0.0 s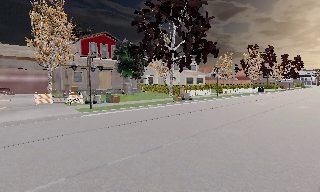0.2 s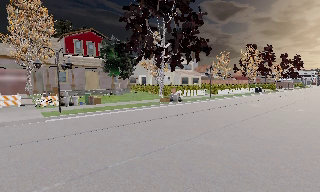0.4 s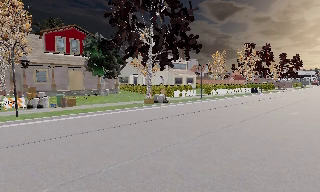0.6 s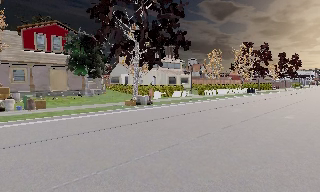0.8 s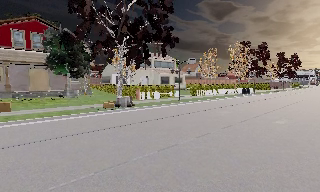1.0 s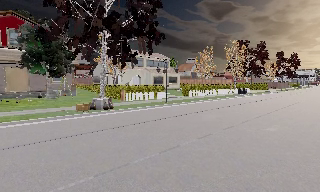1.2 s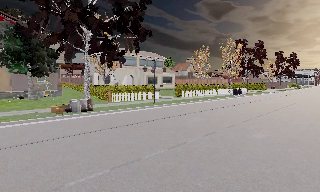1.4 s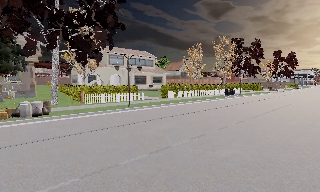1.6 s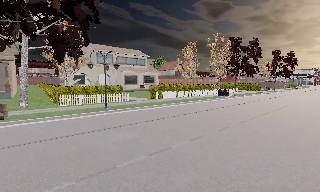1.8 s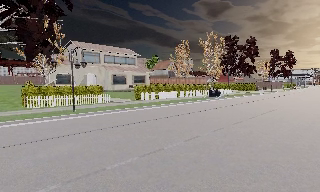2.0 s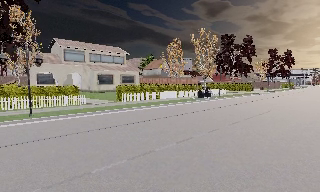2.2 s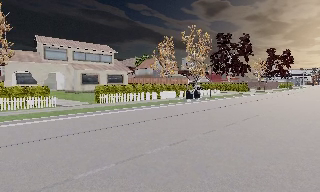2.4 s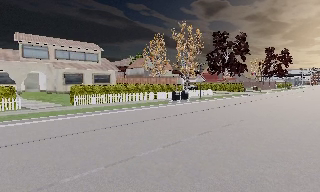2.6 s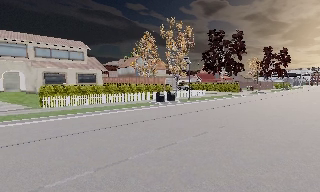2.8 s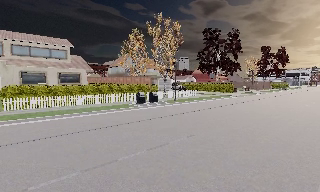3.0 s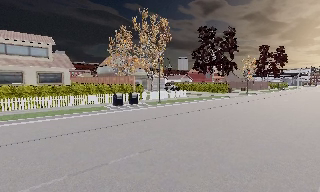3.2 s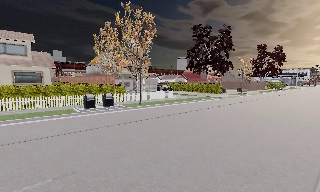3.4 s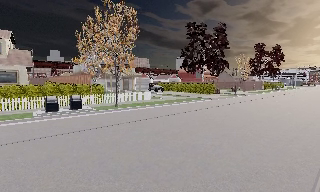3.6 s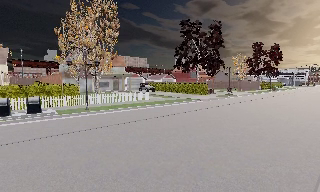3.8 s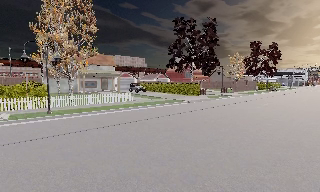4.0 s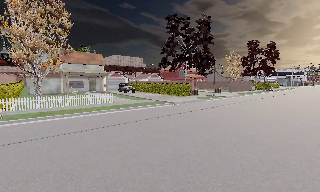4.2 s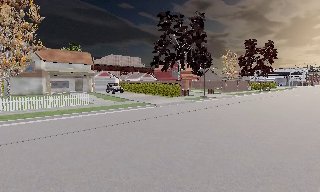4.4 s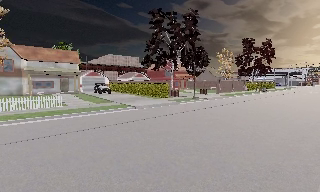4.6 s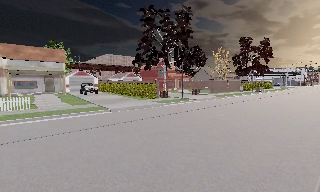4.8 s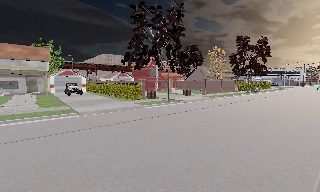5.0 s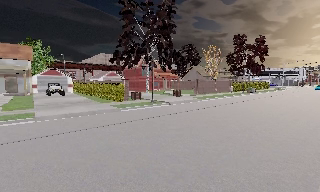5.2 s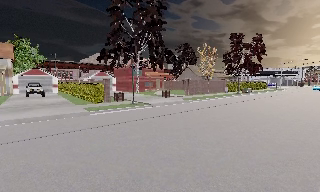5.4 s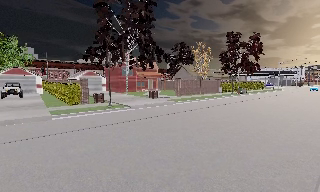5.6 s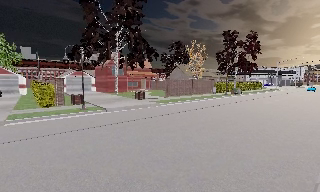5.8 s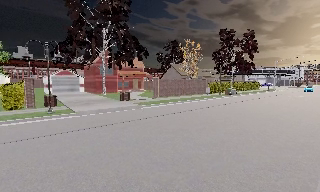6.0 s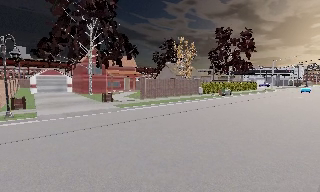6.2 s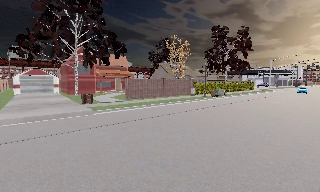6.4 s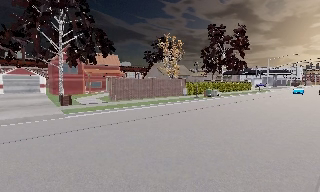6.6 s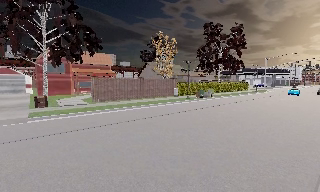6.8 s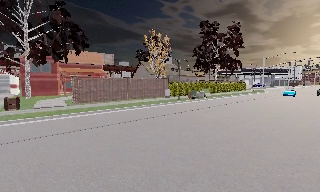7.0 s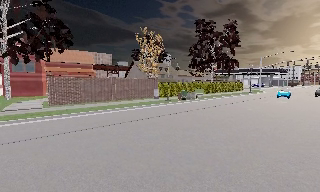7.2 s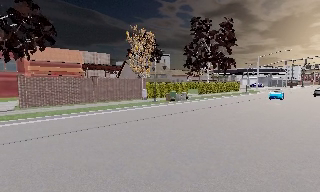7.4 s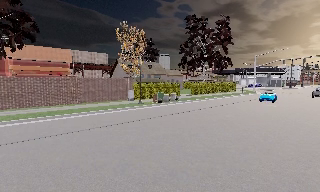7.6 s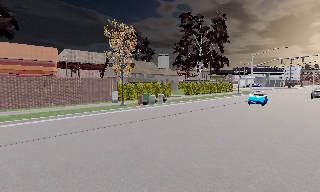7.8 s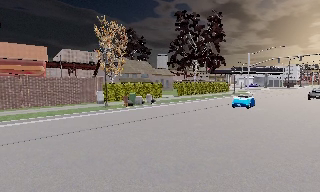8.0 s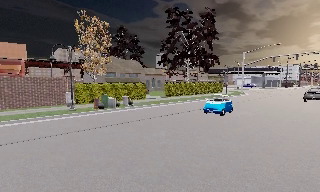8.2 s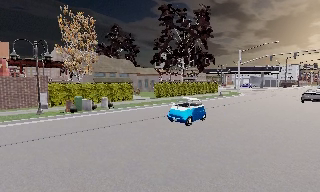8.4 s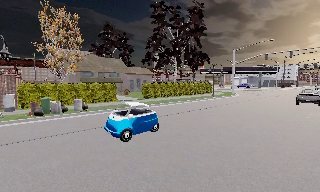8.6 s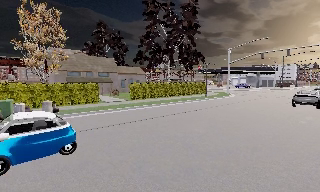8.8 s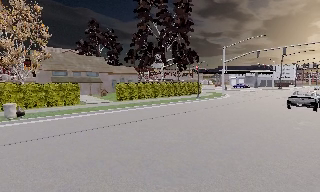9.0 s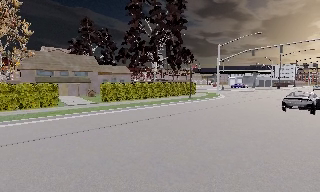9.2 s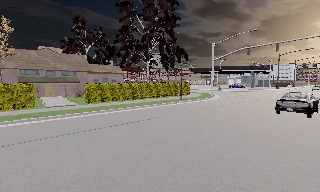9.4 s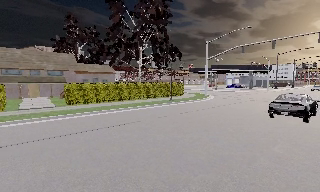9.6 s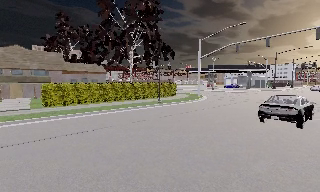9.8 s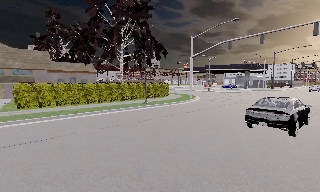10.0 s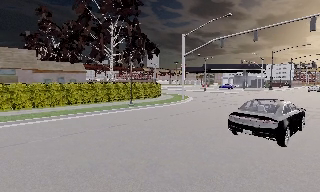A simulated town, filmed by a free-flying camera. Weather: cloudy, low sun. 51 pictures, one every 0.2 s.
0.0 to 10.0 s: The camera travels to its right and forward, about 105 m, so close, fixed things drift to the left.
The film runs forward here.
